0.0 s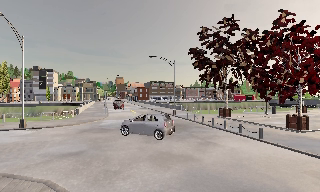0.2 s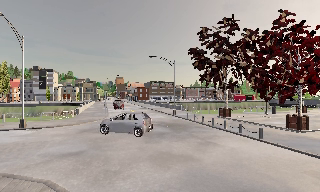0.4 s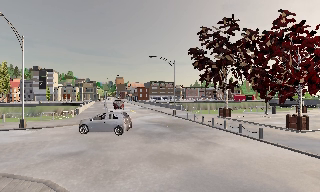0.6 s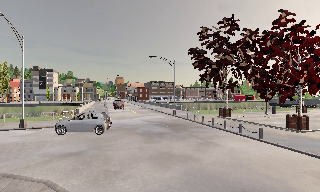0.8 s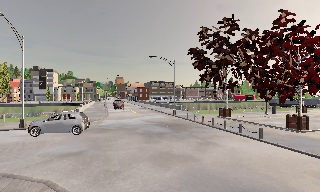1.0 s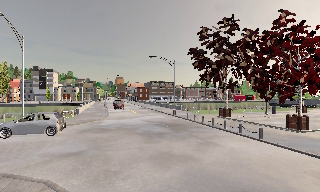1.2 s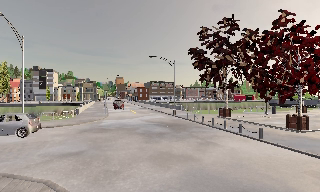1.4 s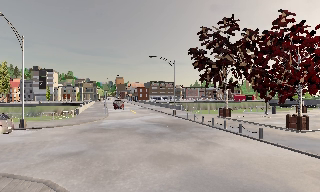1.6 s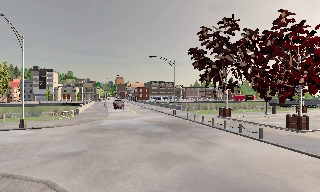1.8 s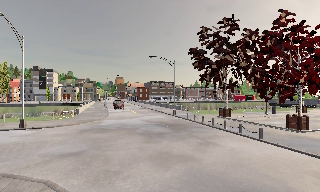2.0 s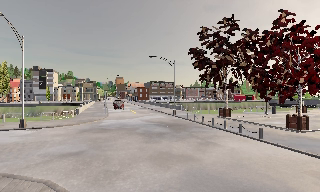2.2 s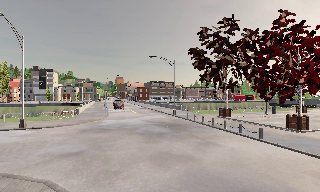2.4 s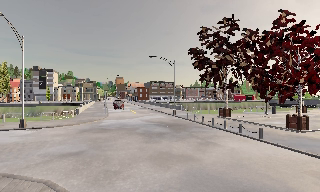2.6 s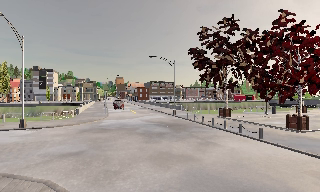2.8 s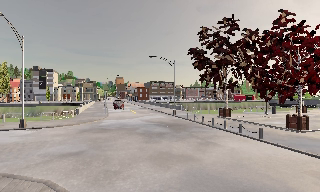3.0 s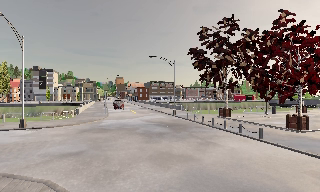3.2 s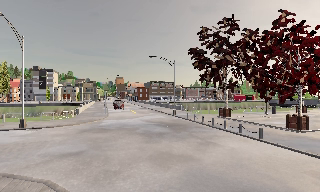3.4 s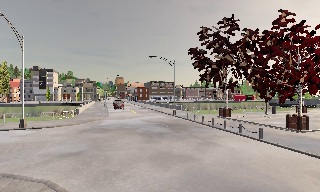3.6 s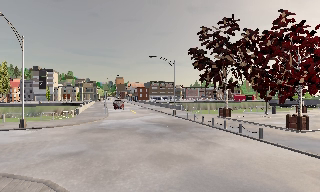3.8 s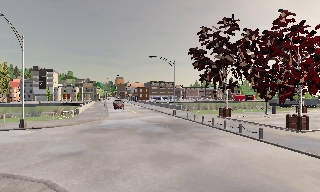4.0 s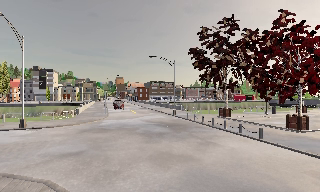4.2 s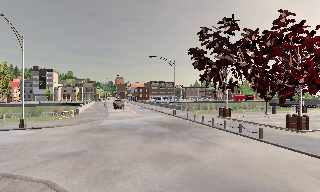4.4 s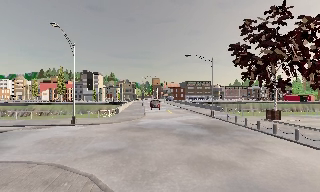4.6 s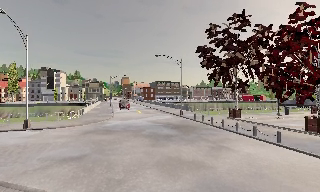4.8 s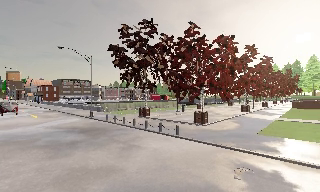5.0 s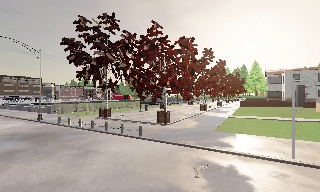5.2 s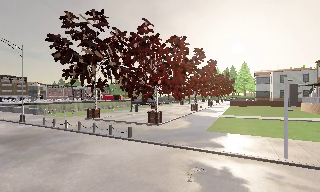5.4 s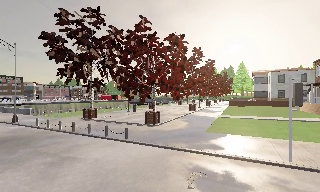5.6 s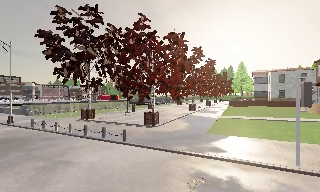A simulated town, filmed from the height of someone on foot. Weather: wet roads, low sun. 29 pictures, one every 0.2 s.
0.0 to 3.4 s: The camera keeps its place and its aim.
3.4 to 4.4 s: The camera pans to its left, which is counterclockwise from overhead, by about 15 degrees.
4.4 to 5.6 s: The scene slides to the left, as the camera pans about 60 degrees to its right. It travels forward, about 2 m.
The film runs forward here.
